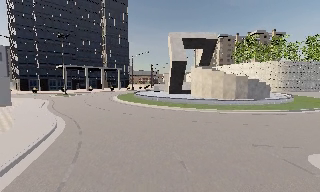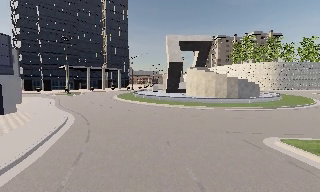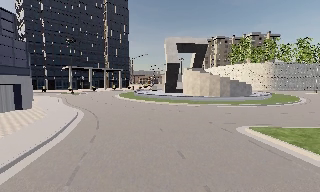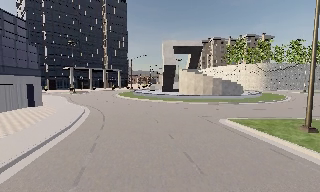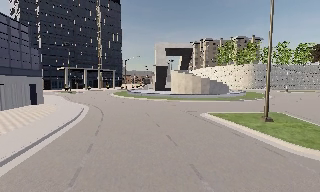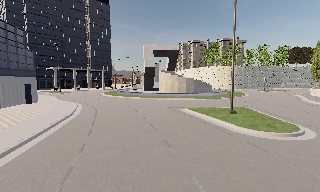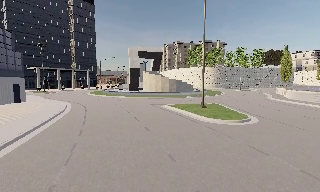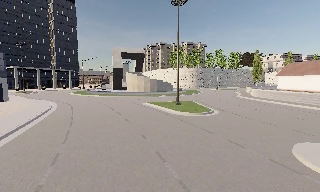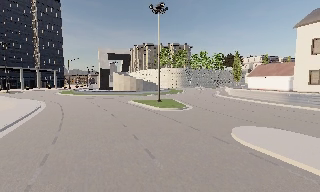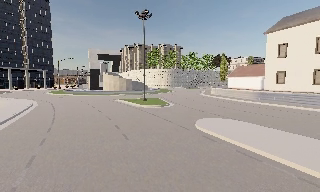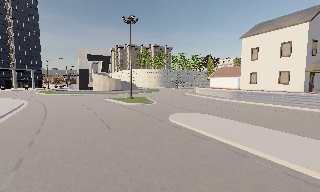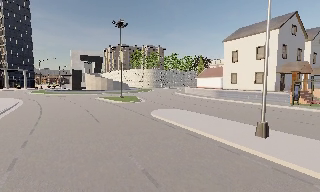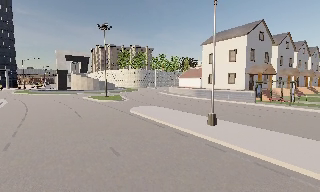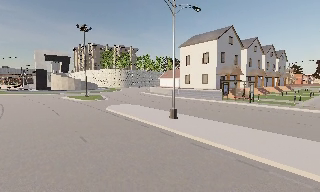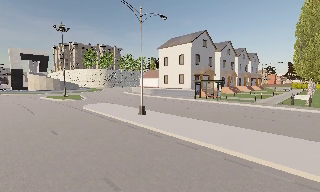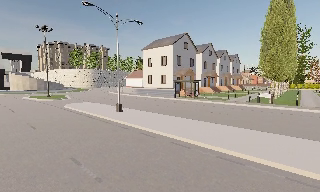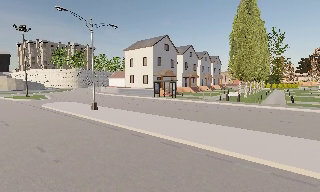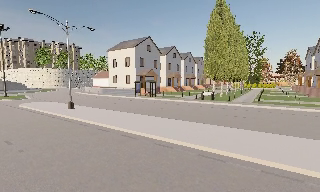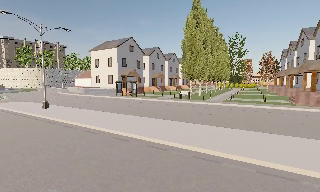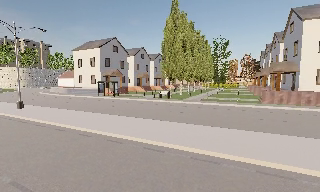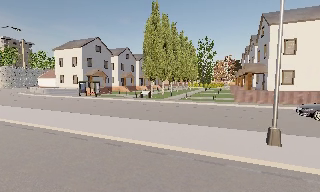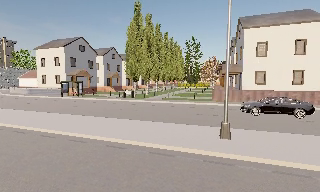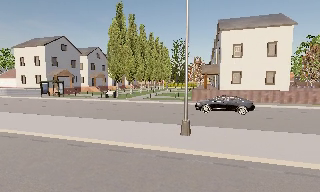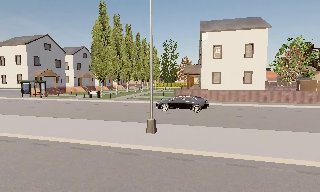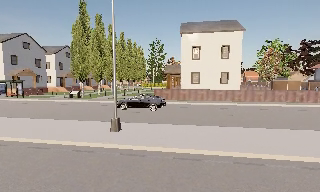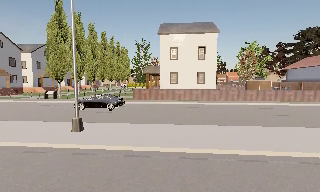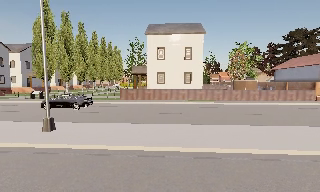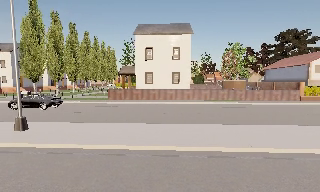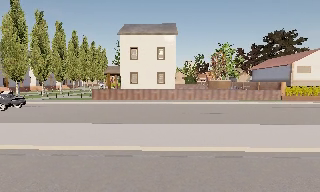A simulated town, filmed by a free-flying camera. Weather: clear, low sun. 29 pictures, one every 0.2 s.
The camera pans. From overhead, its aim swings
clockwise.
The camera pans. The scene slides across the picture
to the left.
0.0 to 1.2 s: The camera pans to its right, which is clockwise from overhead, by about 10 degrees. It travels backward, about 12 m, so what stands in front gets smaller.
1.2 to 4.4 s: The scene slides to the left, as the camera pans about 60 degrees to its right. It travels backward and to its right, about 30 m.
4.4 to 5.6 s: The camera pans to its right, which is clockwise from overhead, by about 15 degrees. It travels to its right, about 8 m, so close, fixed things drift to the left.
The film runs forward here.
